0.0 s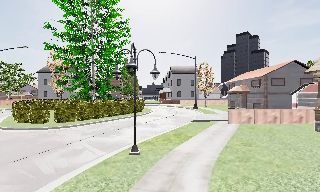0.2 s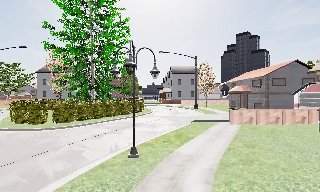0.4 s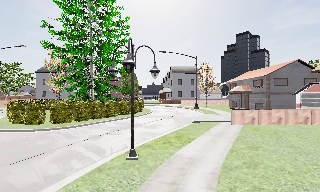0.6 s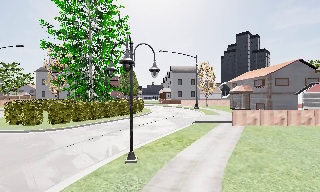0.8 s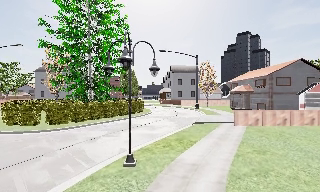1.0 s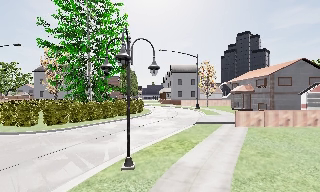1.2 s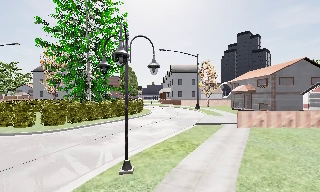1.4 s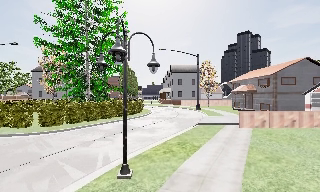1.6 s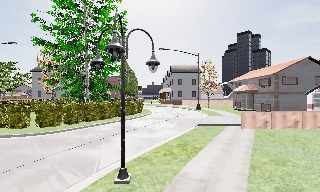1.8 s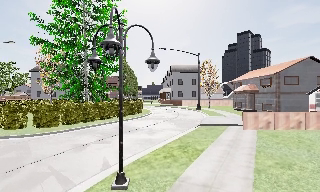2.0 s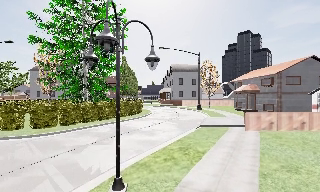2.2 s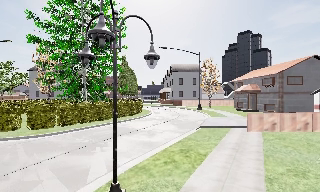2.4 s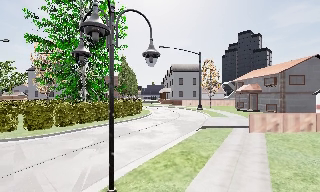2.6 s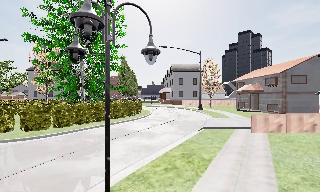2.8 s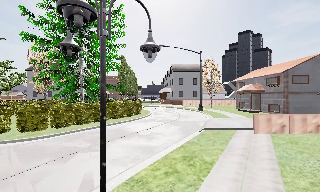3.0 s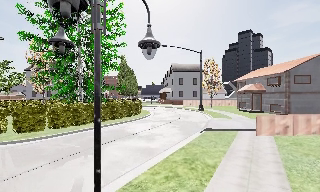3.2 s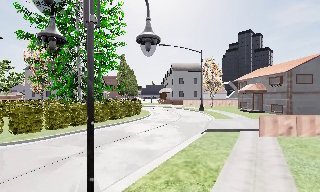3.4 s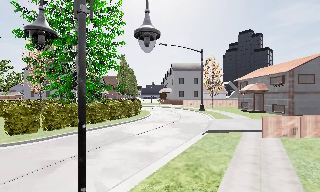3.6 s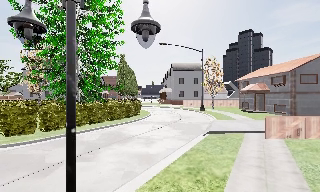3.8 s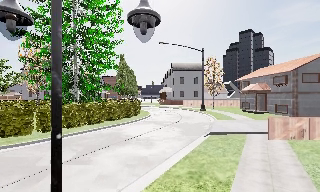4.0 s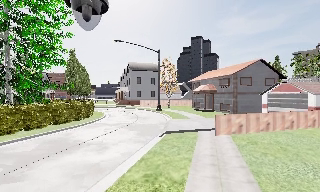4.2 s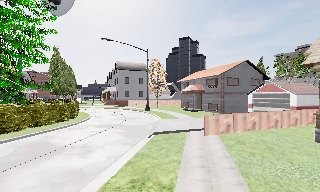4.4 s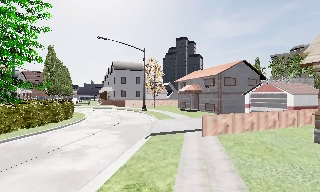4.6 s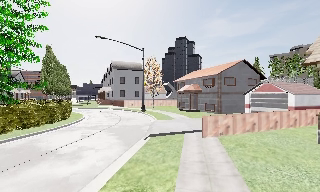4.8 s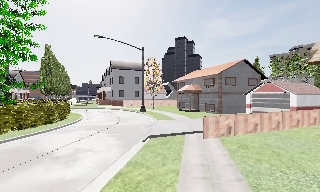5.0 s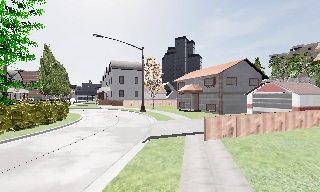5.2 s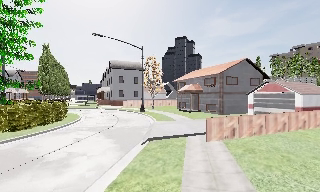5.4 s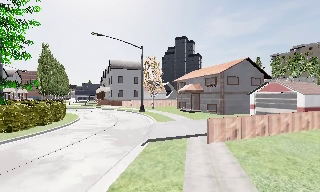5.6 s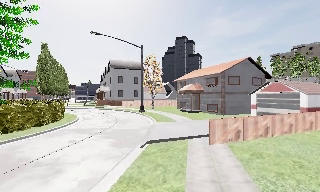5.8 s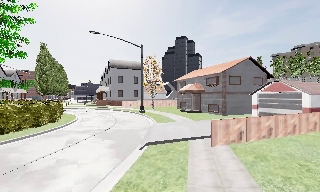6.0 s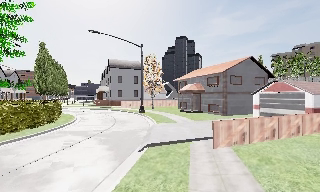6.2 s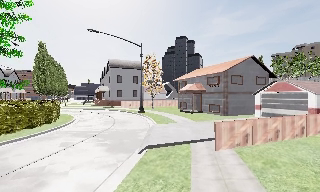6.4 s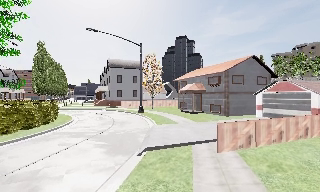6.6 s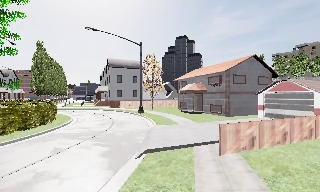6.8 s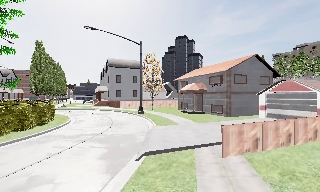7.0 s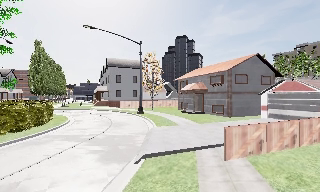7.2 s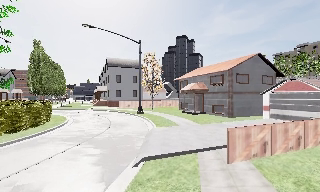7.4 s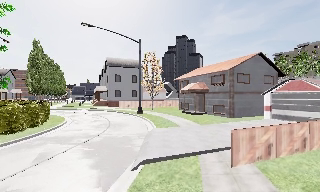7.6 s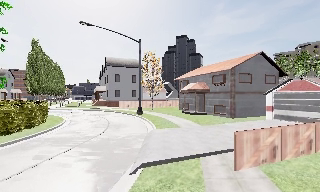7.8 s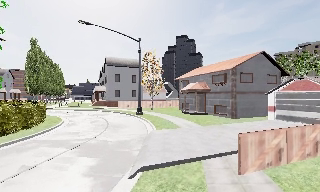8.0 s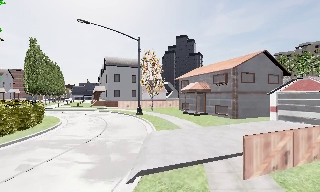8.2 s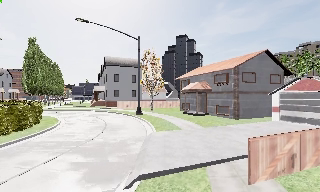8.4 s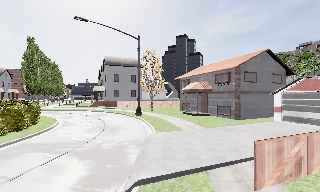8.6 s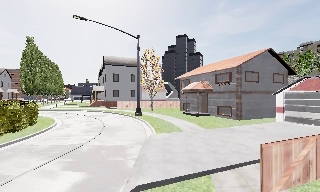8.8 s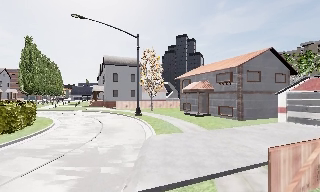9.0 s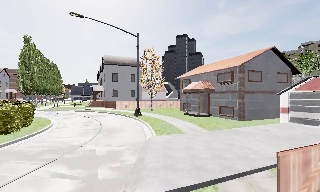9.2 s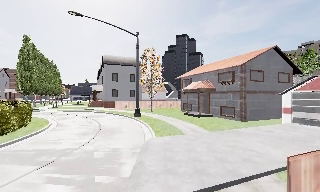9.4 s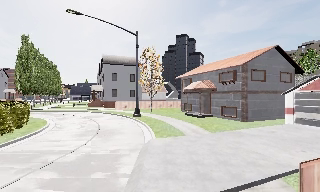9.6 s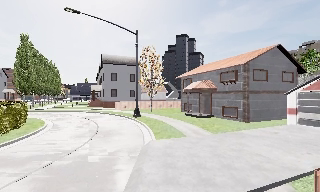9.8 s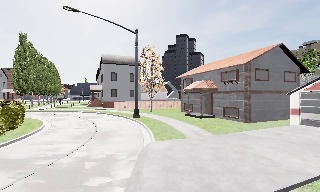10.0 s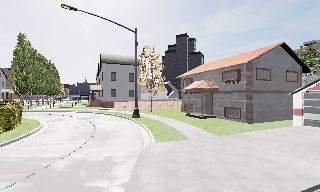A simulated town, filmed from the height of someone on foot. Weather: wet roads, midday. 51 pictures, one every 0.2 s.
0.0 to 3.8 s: The camera travels forward, about 5 m, so what stands in front looms larger.
3.8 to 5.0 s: The scene slides to the left, as the camera pans about 20 degrees to its right. It travels forward, about 1.5 m, so what stands in front looms larger.
5.0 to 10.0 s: The camera travels forward, about 7 m, so what stands in front looms larger.
The film runs forward here.
